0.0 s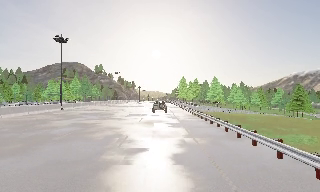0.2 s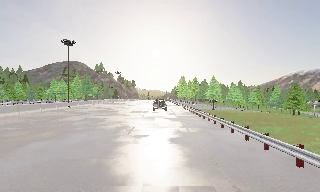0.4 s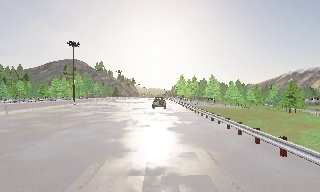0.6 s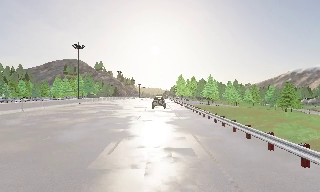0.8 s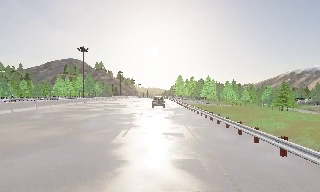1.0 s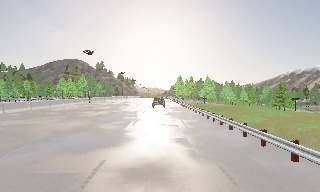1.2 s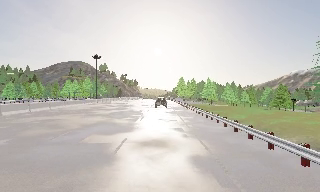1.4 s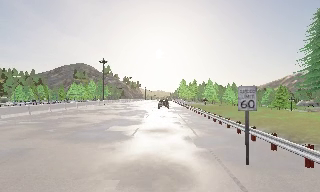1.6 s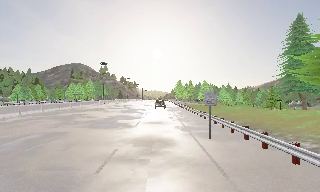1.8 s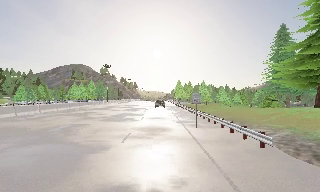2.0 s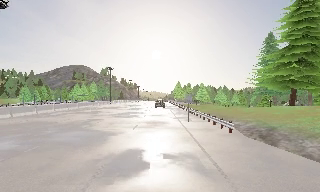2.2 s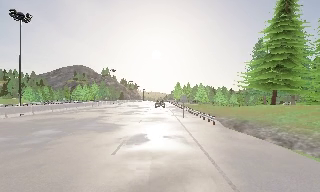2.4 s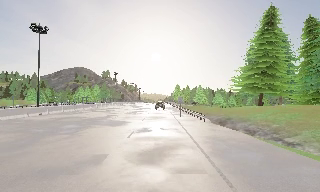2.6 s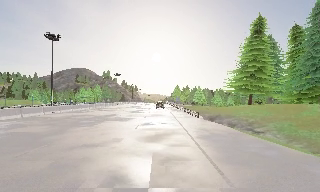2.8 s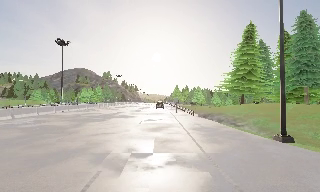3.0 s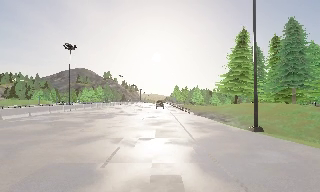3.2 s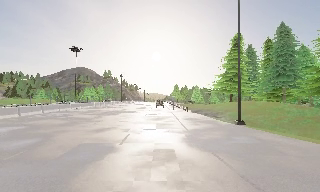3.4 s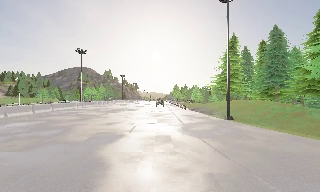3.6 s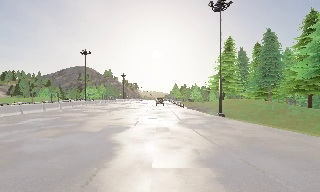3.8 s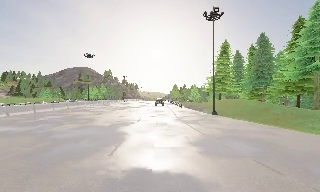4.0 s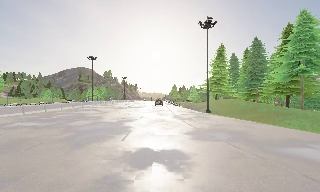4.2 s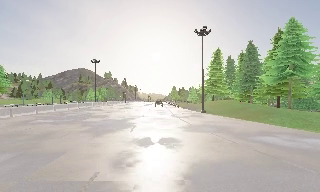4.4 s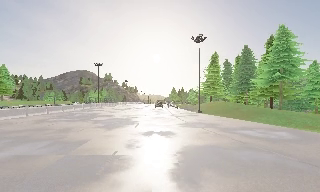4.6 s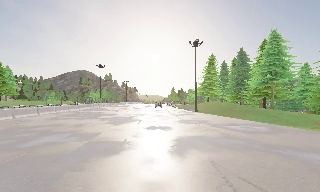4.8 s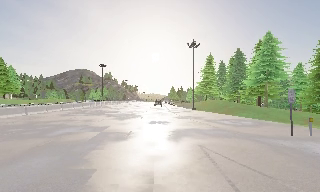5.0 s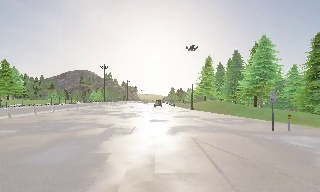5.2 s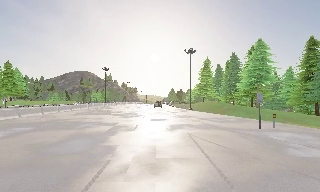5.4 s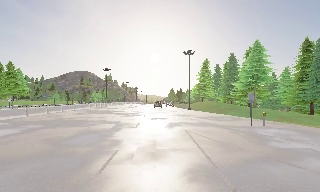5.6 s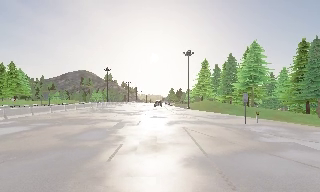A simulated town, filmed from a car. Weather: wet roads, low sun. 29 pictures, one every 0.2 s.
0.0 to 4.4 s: The camera travels backward, about 55 m, so what stands in front gets smaller.
4.4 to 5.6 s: The camera travels backward, about 8 m, so what stands in front gets smaller. It loses speed.
The film runs backward here.
